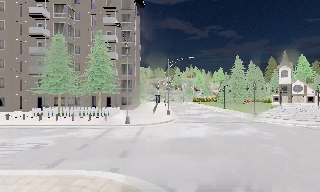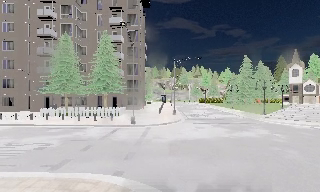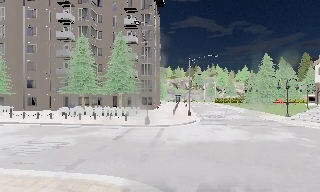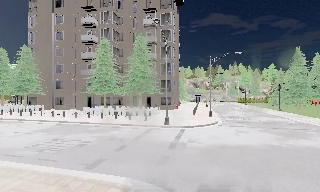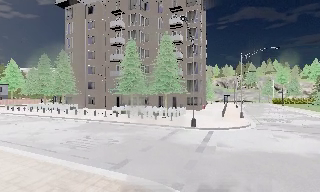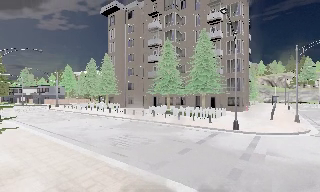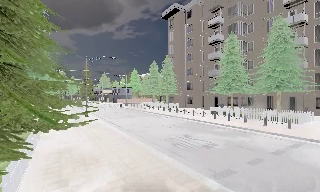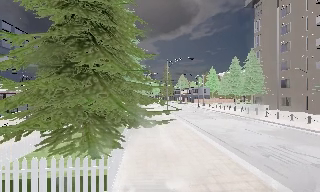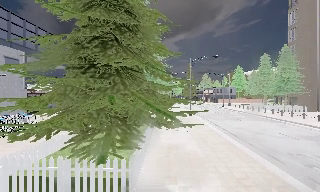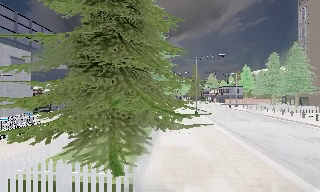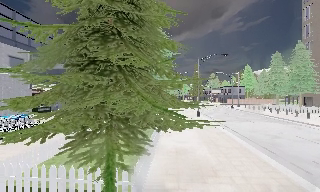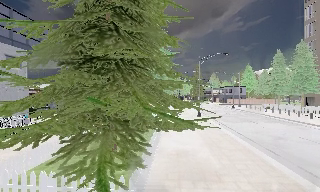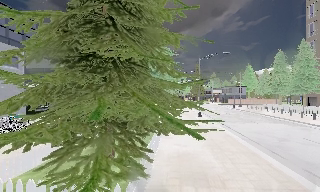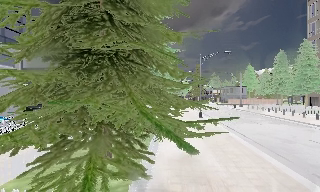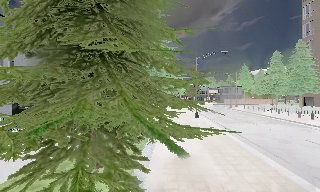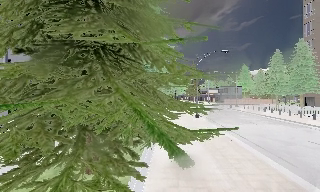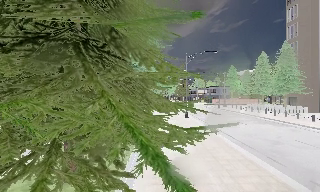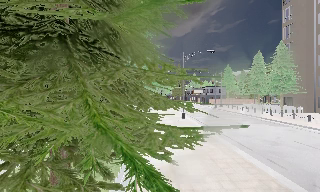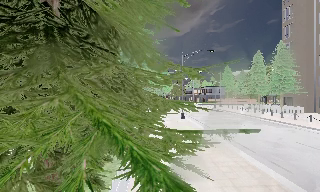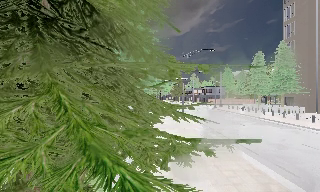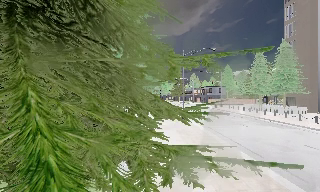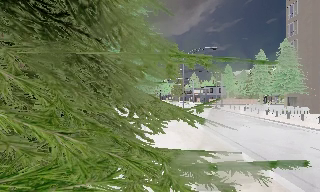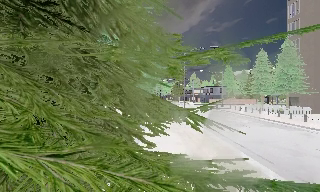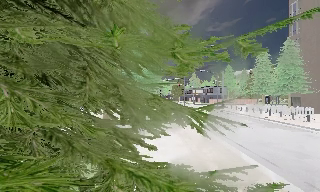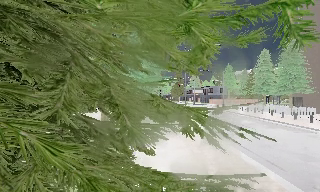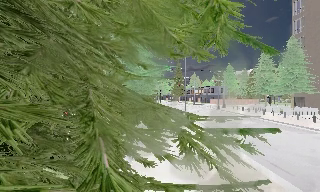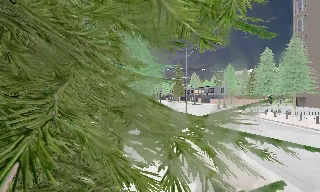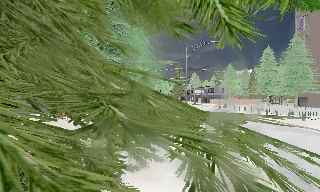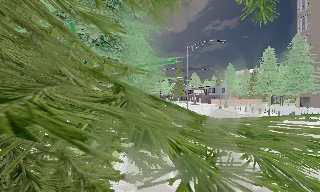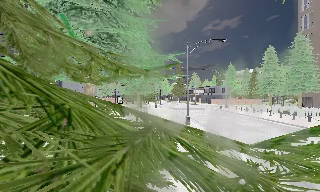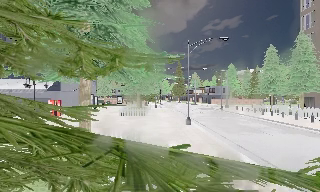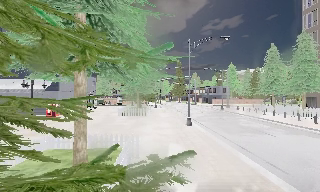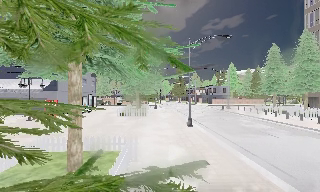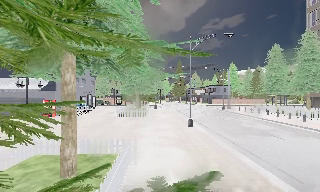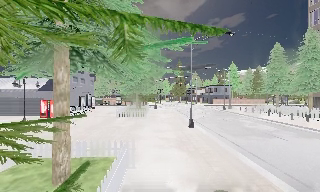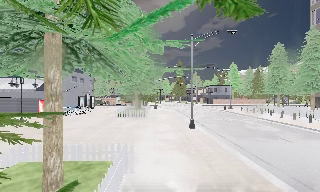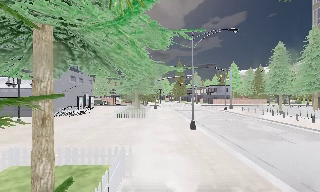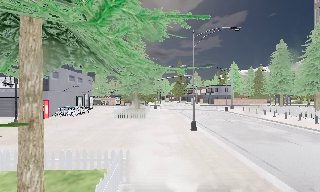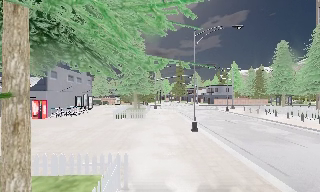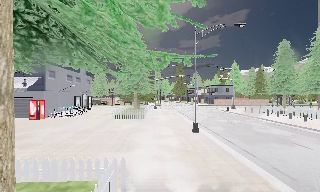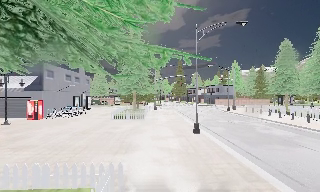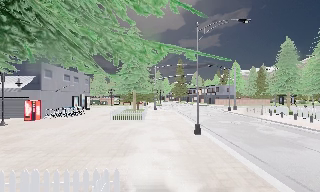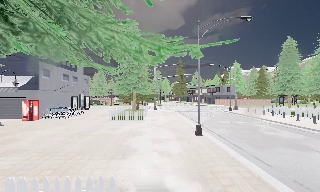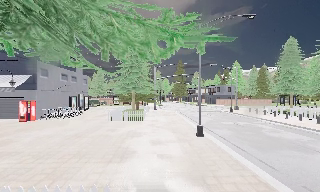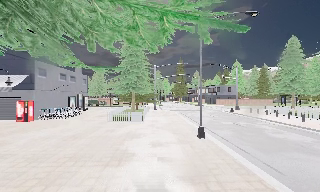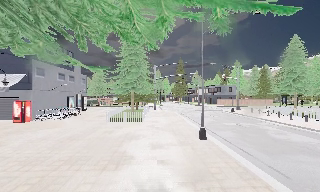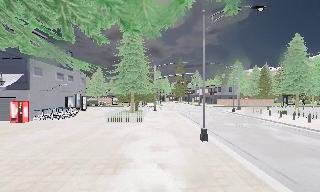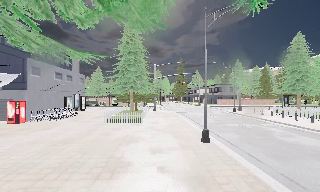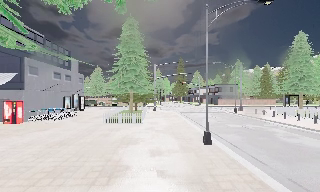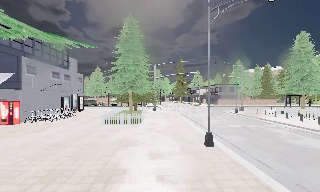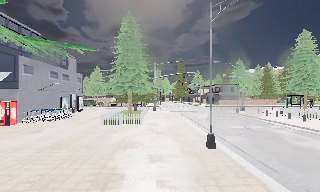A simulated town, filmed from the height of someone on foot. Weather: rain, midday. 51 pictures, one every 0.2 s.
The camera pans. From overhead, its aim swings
counterclockwise.
The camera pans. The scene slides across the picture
to the right.
0.0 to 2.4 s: The camera swings to its left by about 95 degrees, and the scene slides to the right. It travels forward, about 3.5 m.
2.4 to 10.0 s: The camera travels forward, about 12 m, so what stands in front looms larger.
The film runs forward here.
